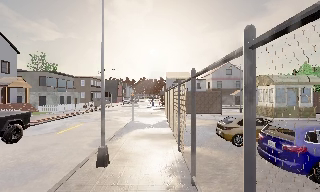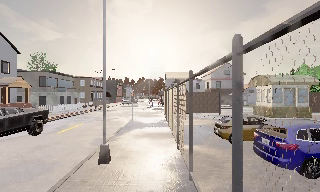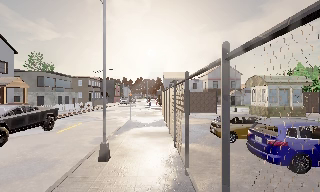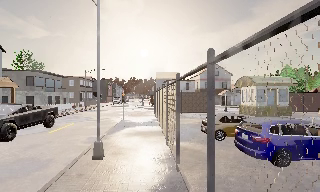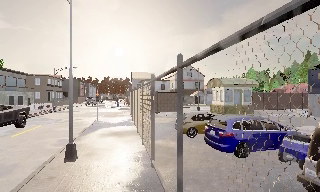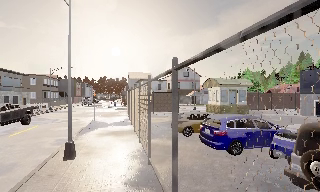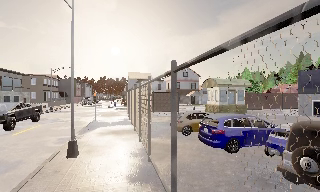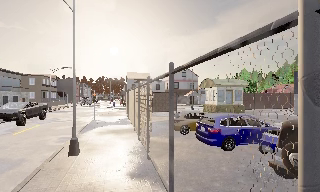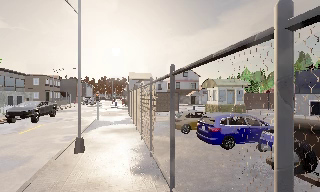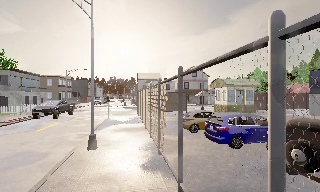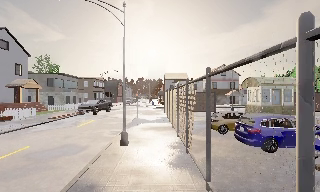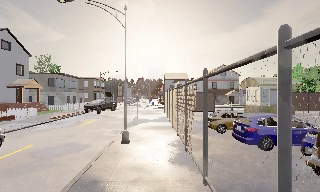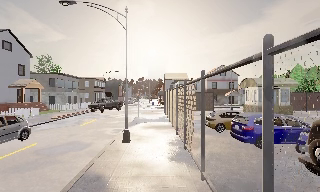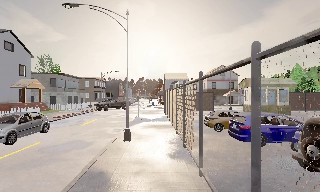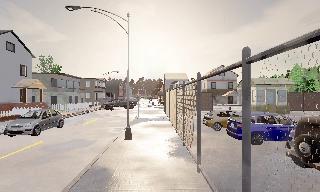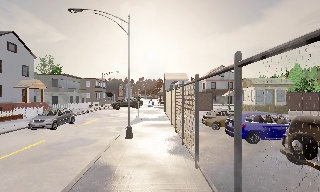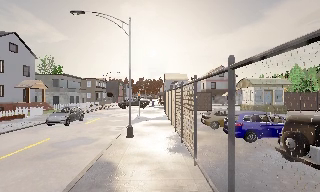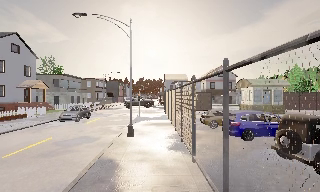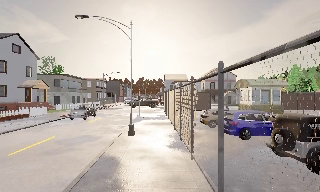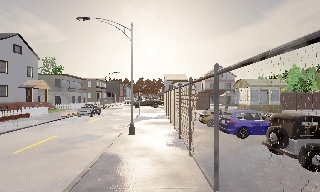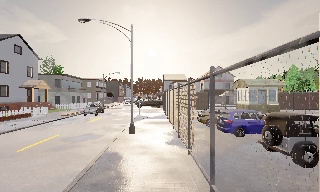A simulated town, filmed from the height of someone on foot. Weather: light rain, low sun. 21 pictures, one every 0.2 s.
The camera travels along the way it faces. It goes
backward.
0.0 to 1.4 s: The camera pans to its right, which is clockwise from overhead, by about 15 degrees. It travels backward, about 2 m, so what stands in front gets smaller.
1.4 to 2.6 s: The scene slides to the right, as the camera pans about 15 degrees to its left. It travels backward, about 1.5 m, so what stands in front gets smaller.
2.6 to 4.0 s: The camera travels backward, about 2 m, so what stands in front gets smaller.
The film runs backward here.
